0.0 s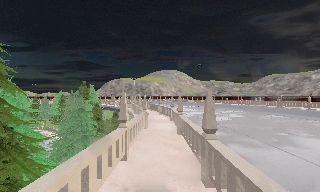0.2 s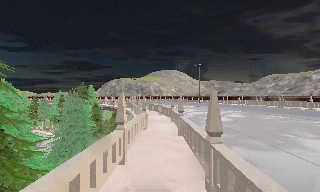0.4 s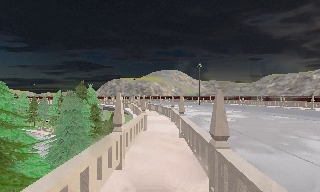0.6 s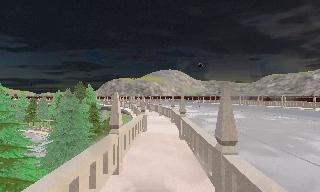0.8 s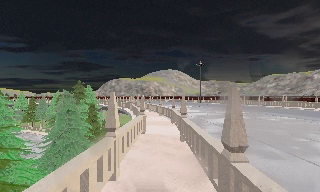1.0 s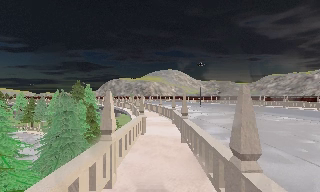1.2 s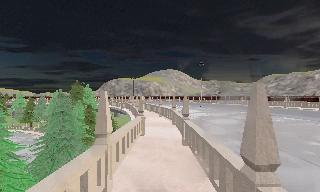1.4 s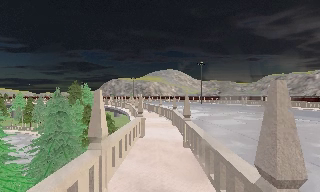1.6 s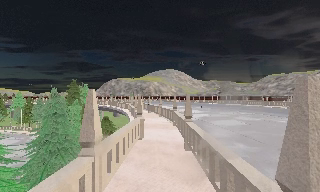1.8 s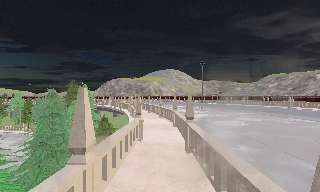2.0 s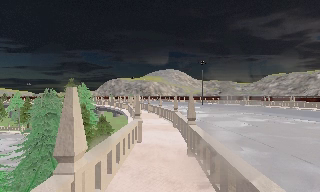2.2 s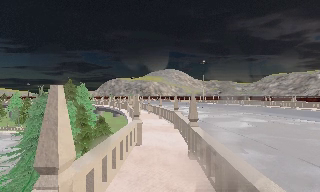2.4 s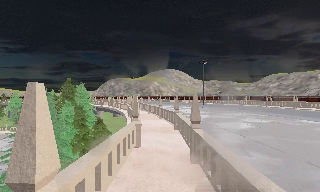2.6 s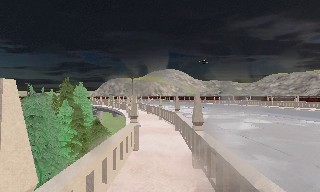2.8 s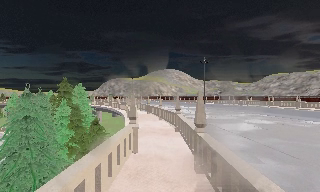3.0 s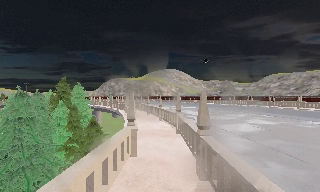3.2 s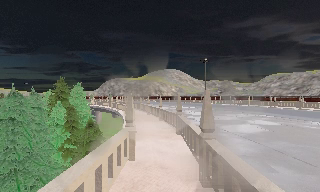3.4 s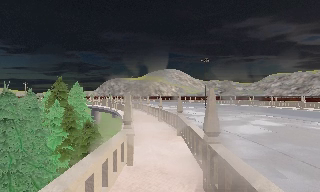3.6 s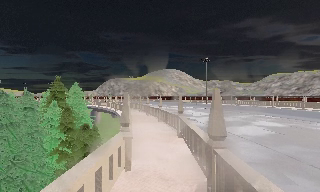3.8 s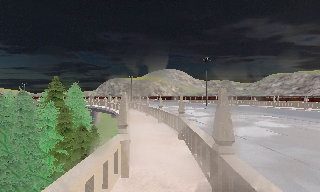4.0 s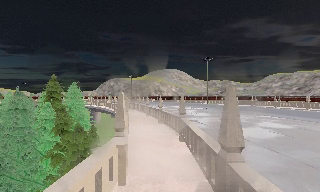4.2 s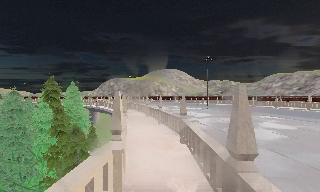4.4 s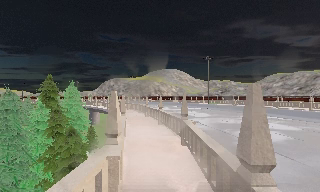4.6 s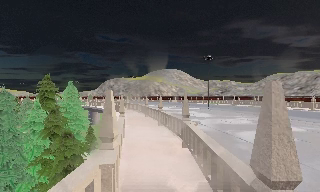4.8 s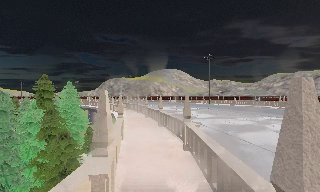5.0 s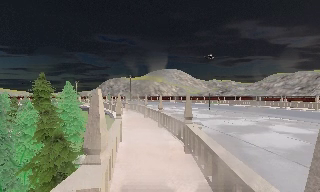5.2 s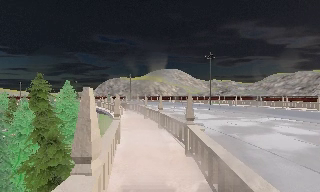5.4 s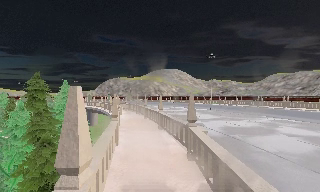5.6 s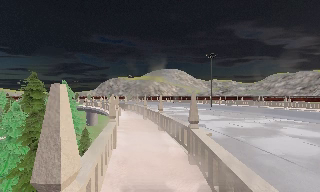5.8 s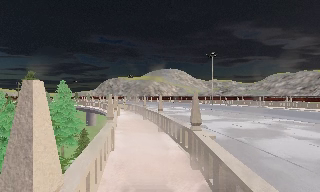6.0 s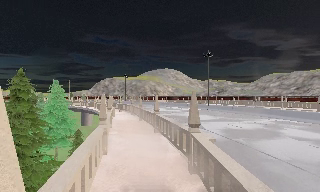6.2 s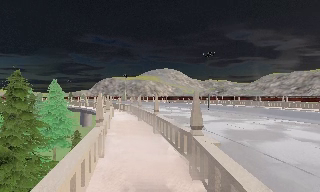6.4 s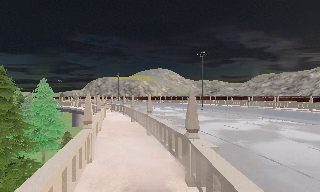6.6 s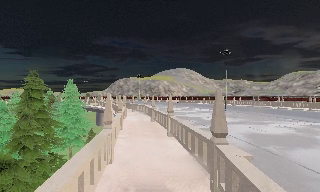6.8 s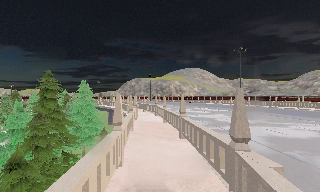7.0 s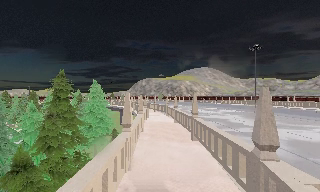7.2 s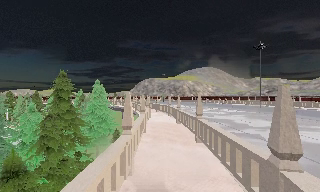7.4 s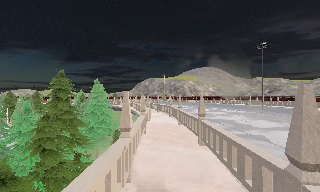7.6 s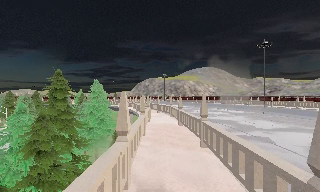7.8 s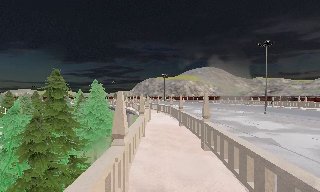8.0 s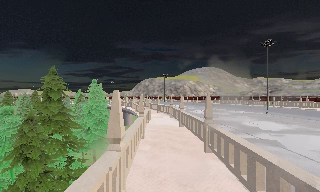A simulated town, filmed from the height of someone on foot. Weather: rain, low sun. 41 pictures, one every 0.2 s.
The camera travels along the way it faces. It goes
forward.
0.0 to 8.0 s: The camera swings to its left by about 15 degrees, and the scene slides to the right. It travels forward, about 16 m, so what stands in front looms larger.
The film runs forward here.
